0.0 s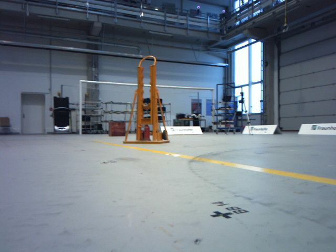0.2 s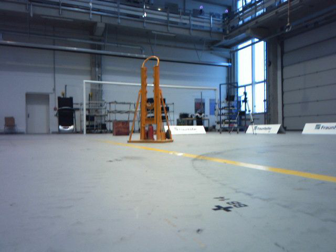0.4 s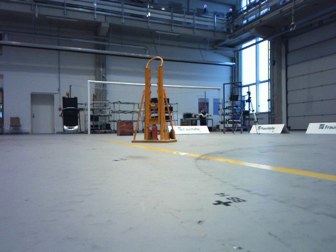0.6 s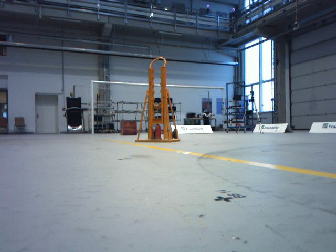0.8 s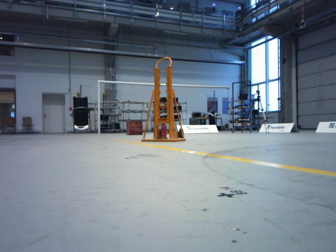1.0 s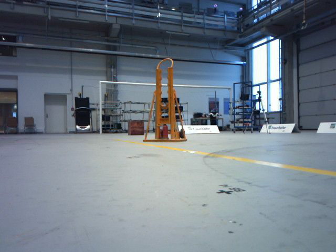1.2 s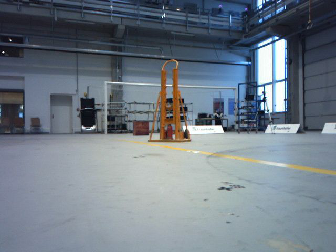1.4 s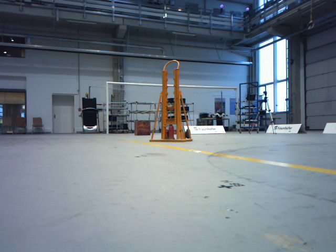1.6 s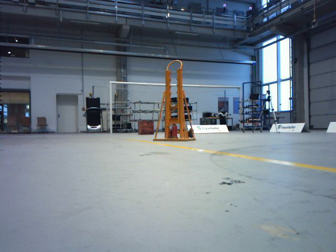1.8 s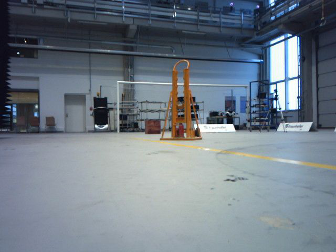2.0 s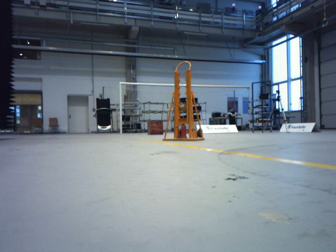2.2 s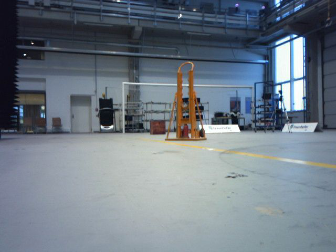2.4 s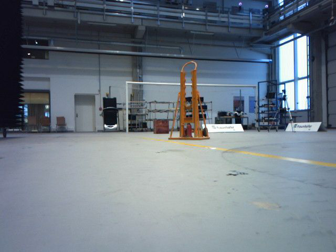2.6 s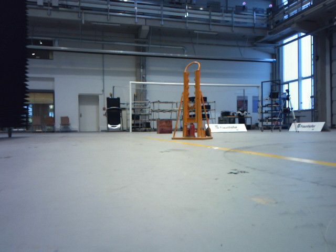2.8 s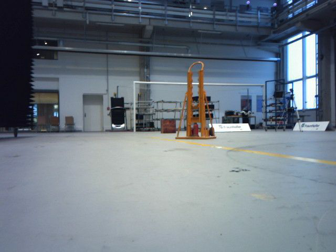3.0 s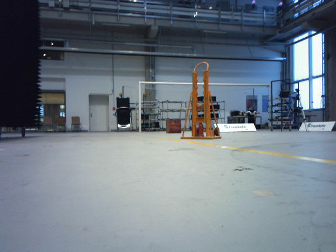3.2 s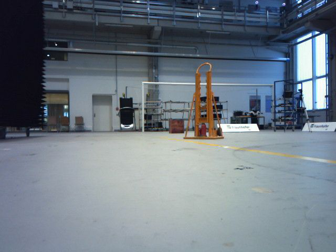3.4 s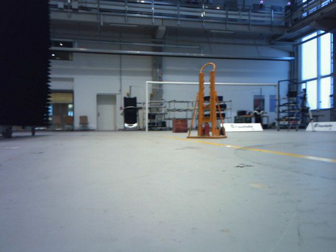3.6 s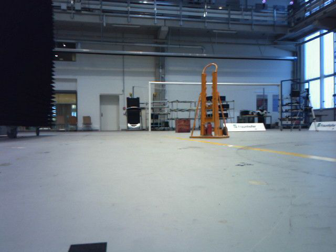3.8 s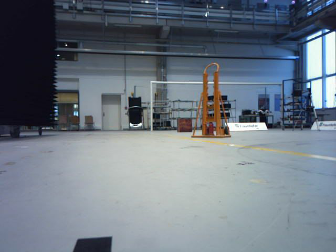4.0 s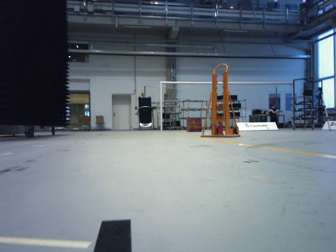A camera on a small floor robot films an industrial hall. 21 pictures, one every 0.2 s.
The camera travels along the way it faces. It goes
backward.
0.0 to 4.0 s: The camera swings to its left by about 20 degrees, and the scene slides to the right. It travels backward, about 0.8 m, so what stands in front gets smaller.
The film runs backward here.
